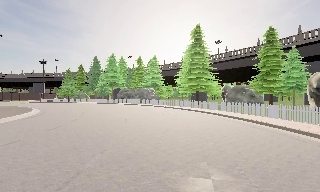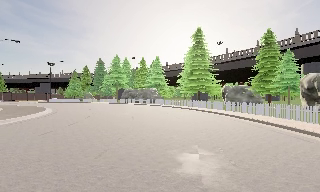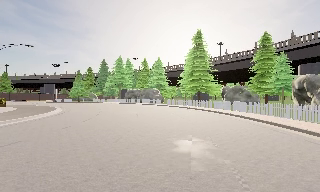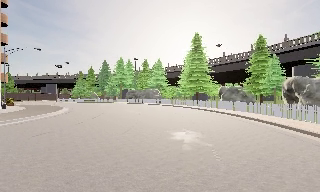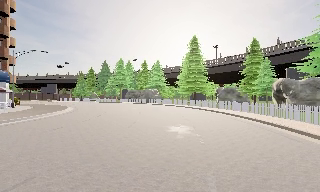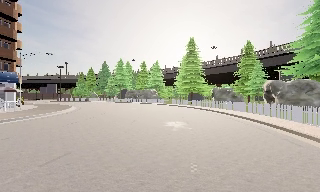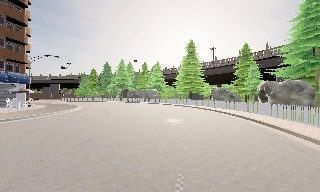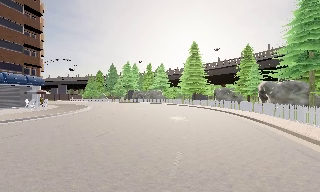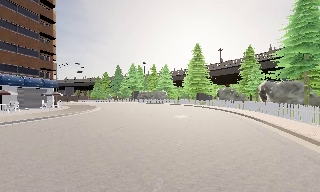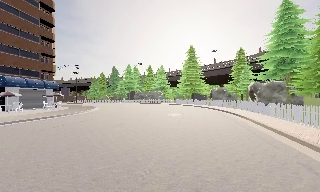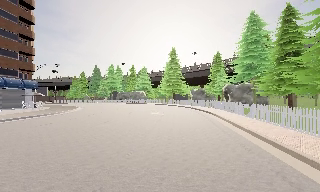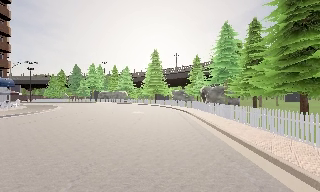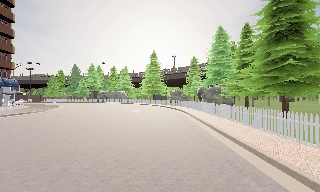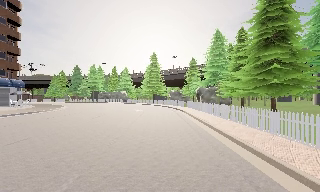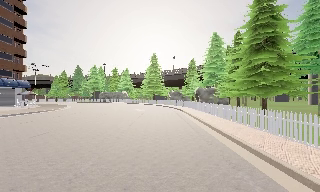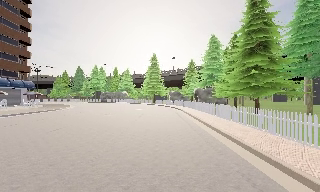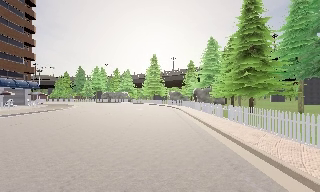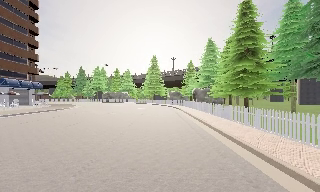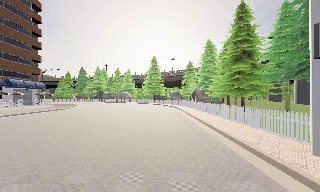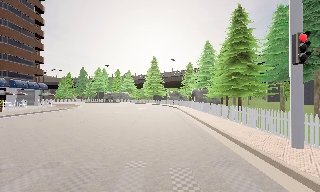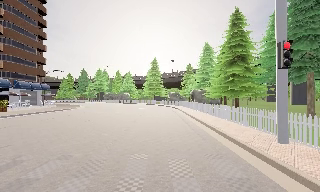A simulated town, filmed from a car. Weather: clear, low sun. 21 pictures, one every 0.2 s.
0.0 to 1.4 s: The camera travels backward, about 10 m, so what stands in front gets smaller.
1.4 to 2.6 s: The scene slides to the left, as the camera pans about 15 degrees to its right. It travels backward, about 8 m, so what stands in front gets smaller.
2.6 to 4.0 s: The camera travels backward, about 6 m, so what stands in front gets smaller. It loses speed.
The film runs backward here.
